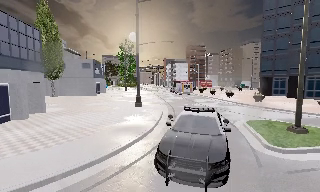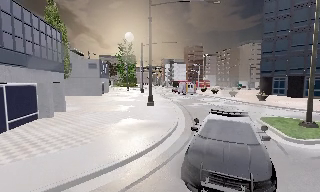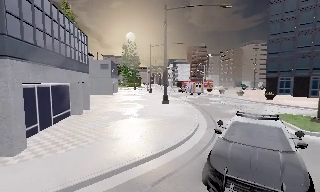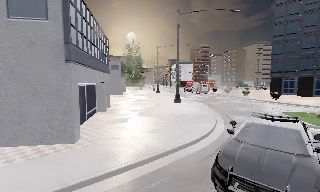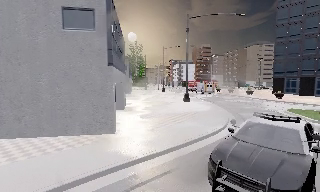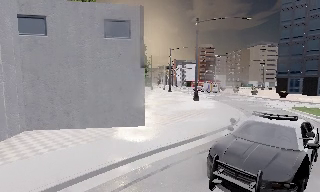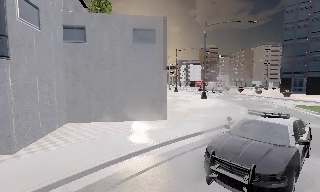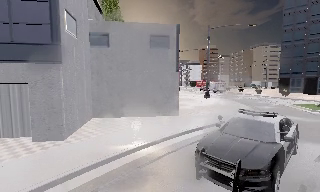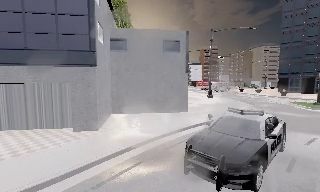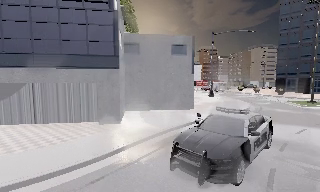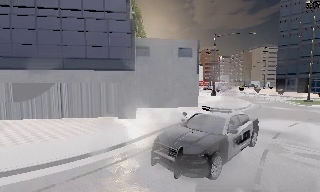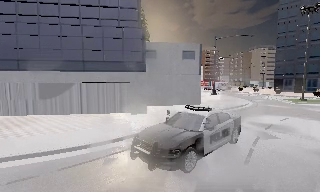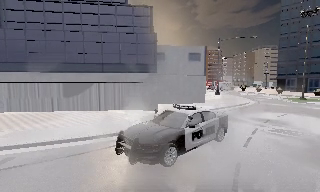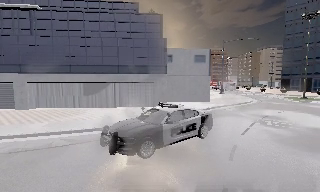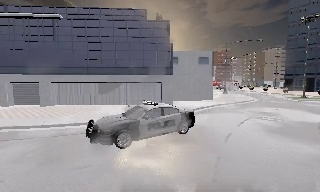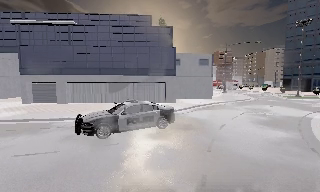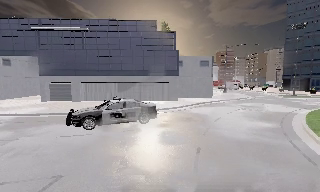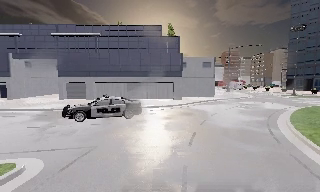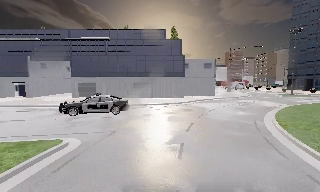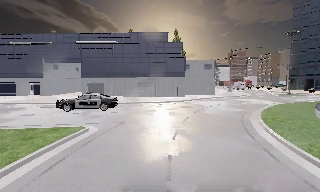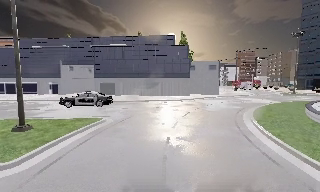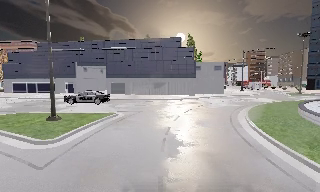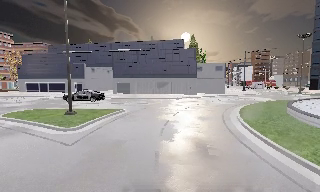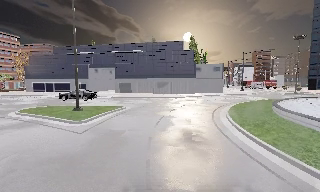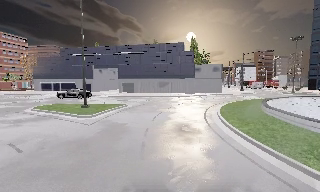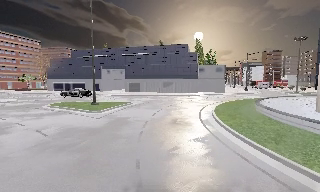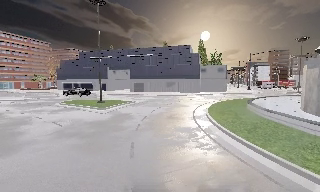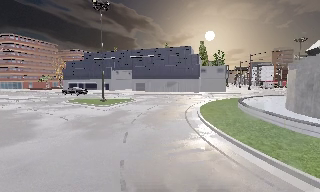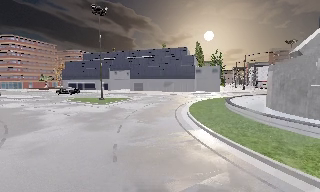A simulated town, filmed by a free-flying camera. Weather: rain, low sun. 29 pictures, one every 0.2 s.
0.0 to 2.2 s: The camera travels backward and to its left, about 18 m, so what stands in front gets smaller.
2.2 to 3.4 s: The camera travels backward, about 10 m, so what stands in front gets smaller.
3.4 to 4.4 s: The camera pans to its left, which is counterclockwise from overhead, by about 10 degrees. It travels backward, about 9 m, so what stands in front gets smaller.
4.4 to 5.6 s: The camera travels backward, about 9 m, so what stands in front gets smaller.
The film runs forward here.
